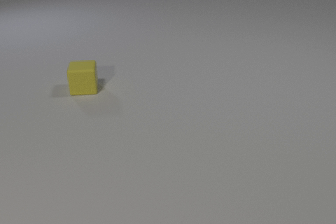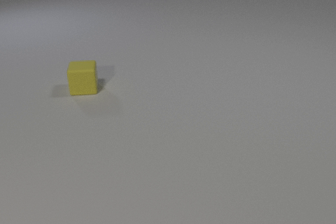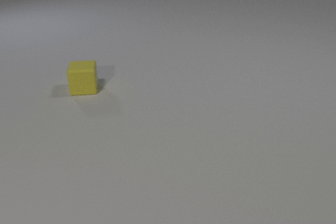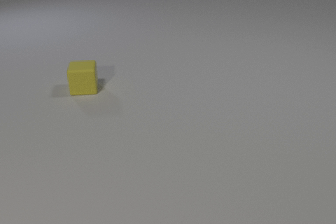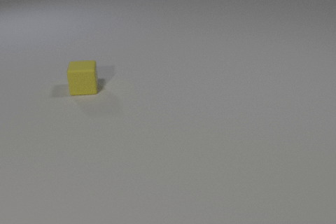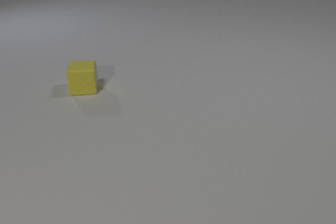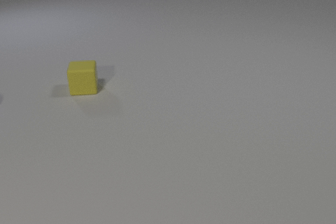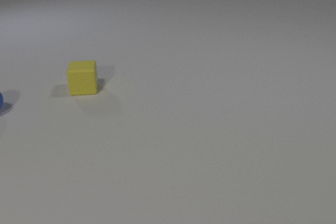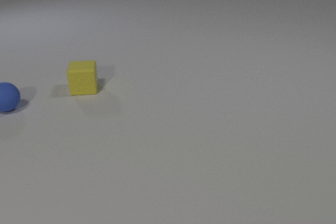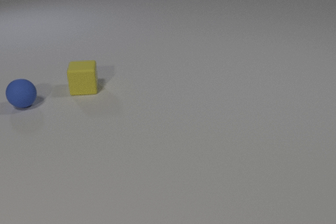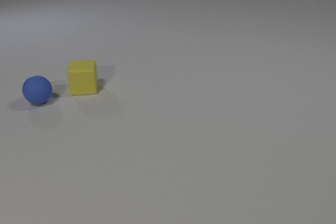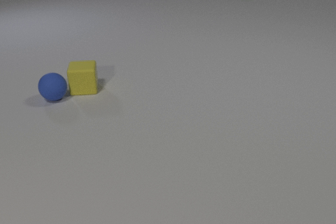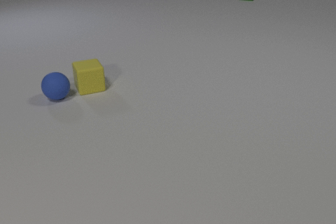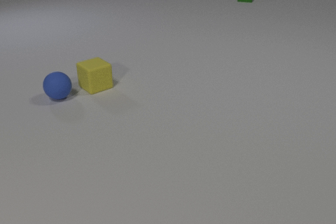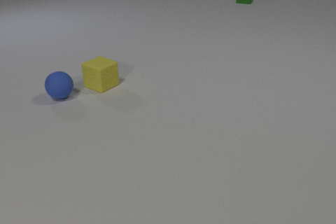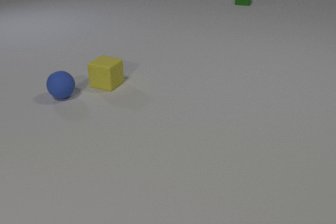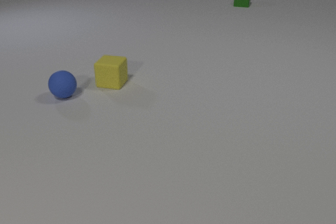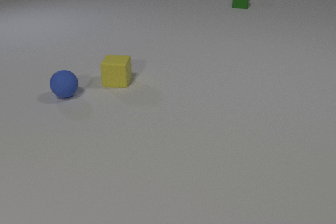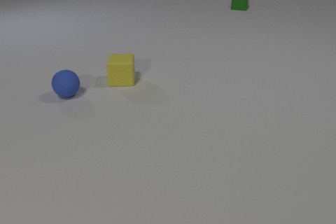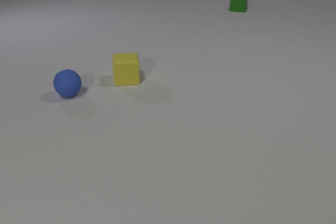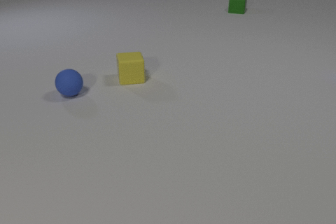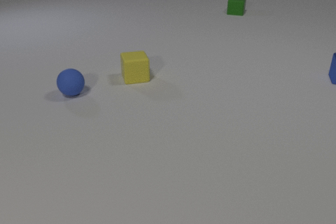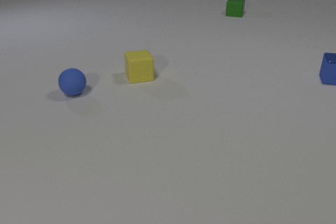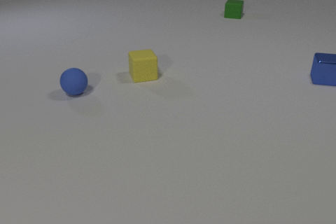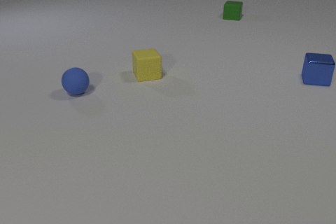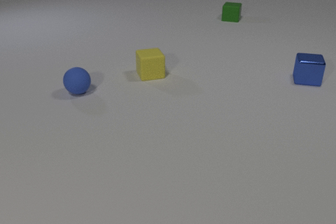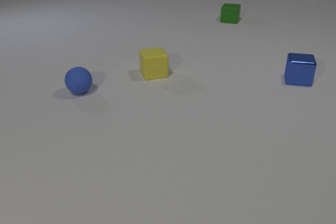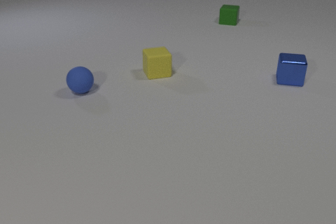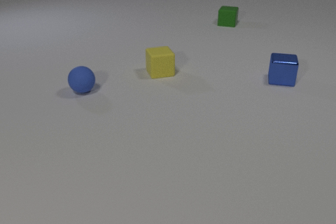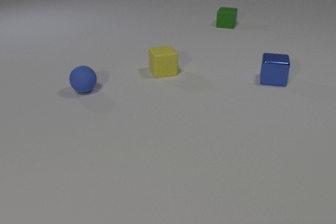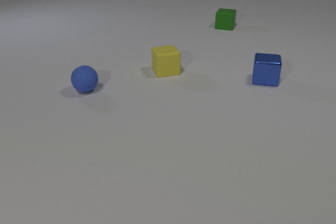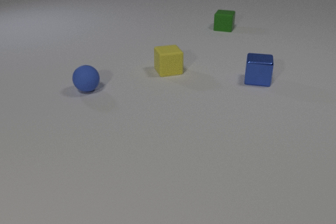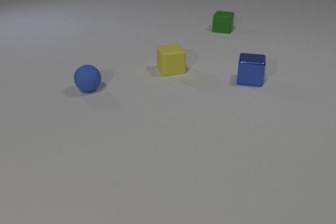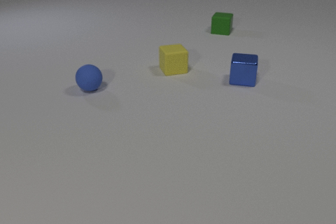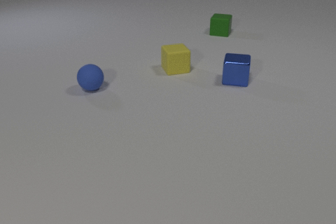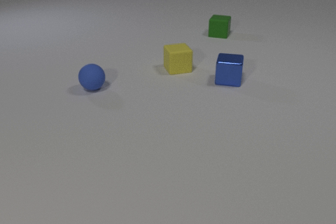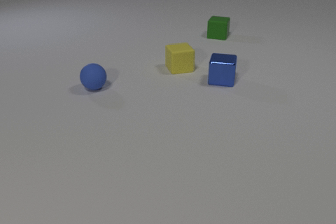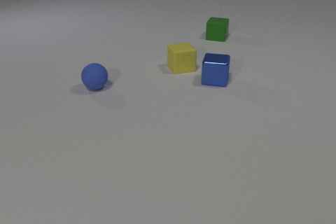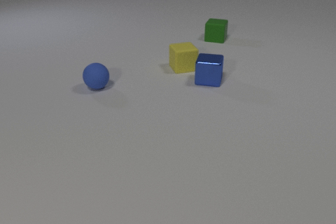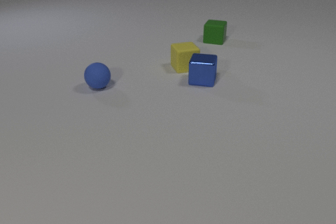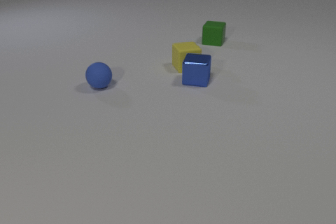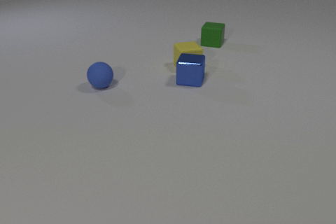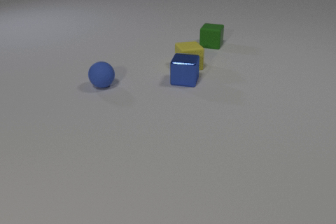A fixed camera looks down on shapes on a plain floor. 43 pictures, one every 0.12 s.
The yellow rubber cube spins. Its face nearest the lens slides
to the right.
The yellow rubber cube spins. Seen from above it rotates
counterclockwise.
0.00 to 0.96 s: The blue rubber sphere comes in at the left edge, rolls to the right.
0.96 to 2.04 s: The blue rubber sphere rolls to the right. The yellow rubber cube slides to the right, spins counterclockwise seen from above by about 75 degrees, its near face sliding to the right. The green rubber cube comes in at the top edge, slides toward the camera. The blue rubber sphere and the yellow rubber cube collide.
2.04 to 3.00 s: The blue rubber sphere rolls to the right. The yellow rubber cube slides to the right and away from the camera, spins so that its near face slides to the right, counterclockwise seen from above. The green rubber cube slides toward the camera. The blue metal cube comes in at the right edge, slides to the left and toward the camera.
3.00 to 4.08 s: The blue rubber sphere rolls to the right. The yellow rubber cube slides to the right and away from the camera. The green rubber cube slides toward the camera. The blue metal cube slides to the left.
4.08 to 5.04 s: The blue rubber sphere rolls to the right. The yellow rubber cube slides to the right and away from the camera. The green rubber cube slides toward the camera. The blue metal cube slides to the left.
Are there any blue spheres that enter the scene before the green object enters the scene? yes.
What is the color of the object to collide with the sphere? yellow.
How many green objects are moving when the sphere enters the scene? 0.
